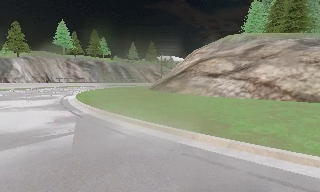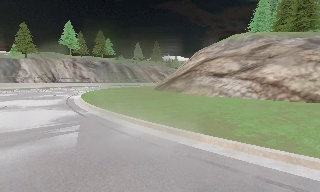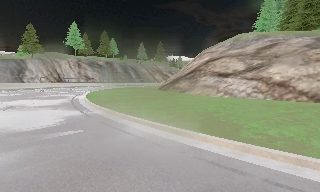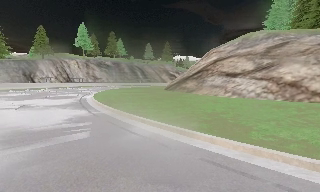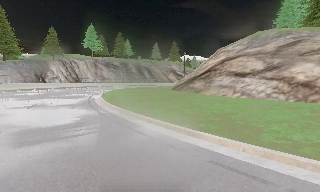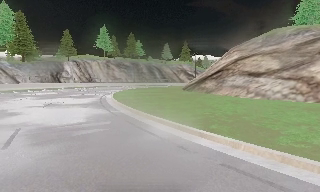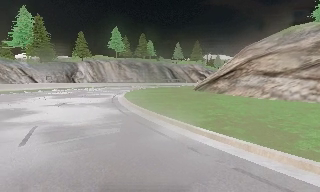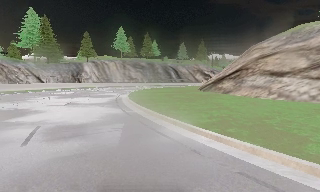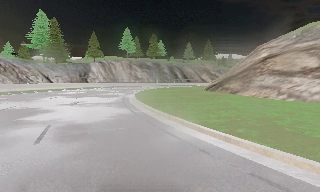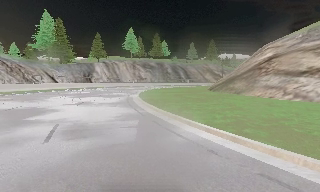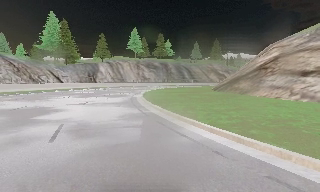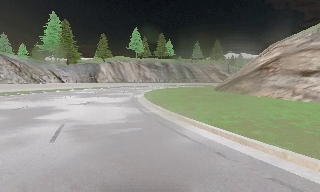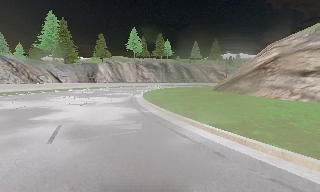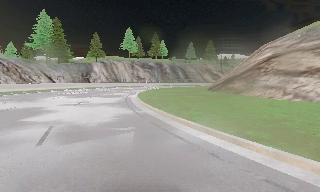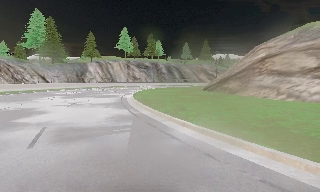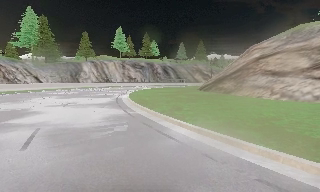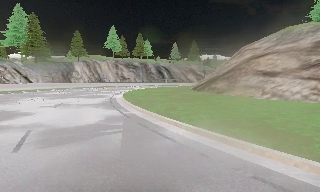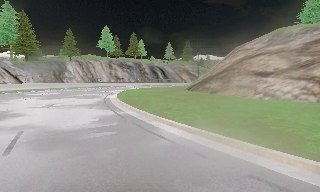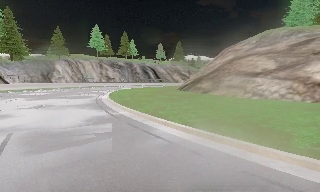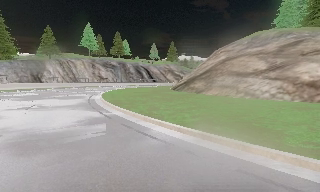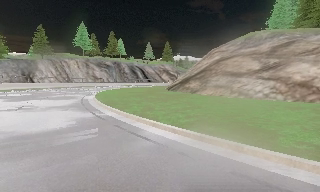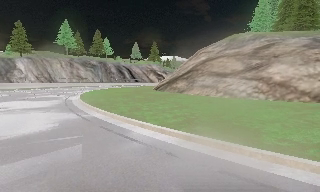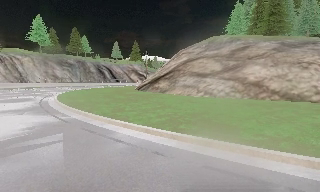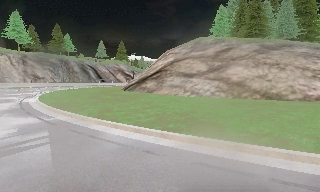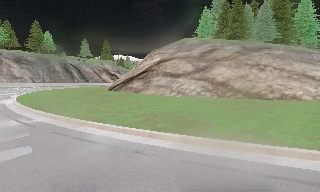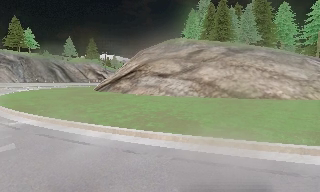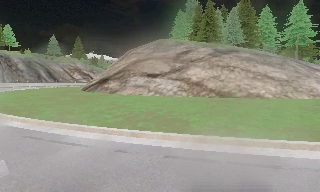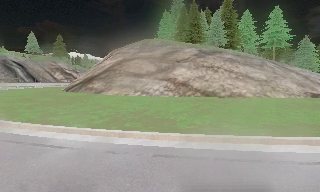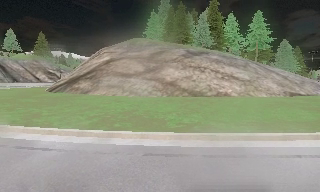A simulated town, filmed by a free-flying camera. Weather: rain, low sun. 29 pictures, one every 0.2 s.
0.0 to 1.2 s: The camera pans to its left, which is counterclockwise from overhead, by about 15 degrees.
1.2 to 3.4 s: The camera shifts only a little, or ends up much as it began.
3.4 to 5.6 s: The scene slides to the left, as the camera pans about 45 degrees to its right. It travels to its left, about 0.5 m.
The film runs forward here.
